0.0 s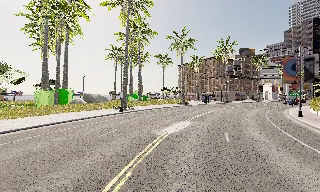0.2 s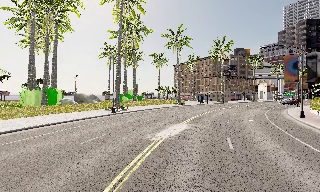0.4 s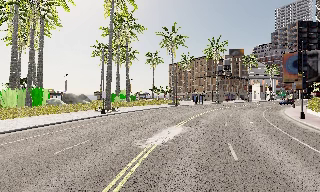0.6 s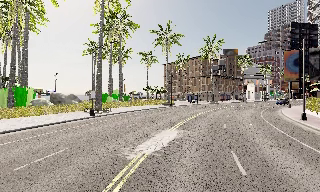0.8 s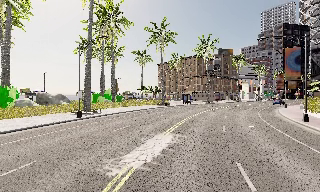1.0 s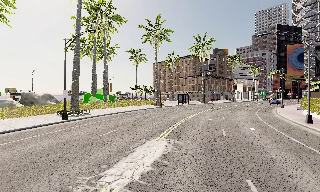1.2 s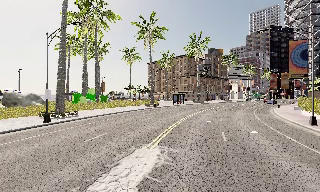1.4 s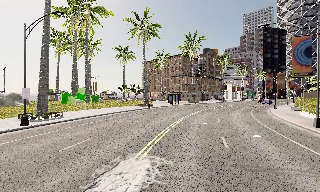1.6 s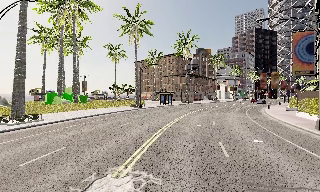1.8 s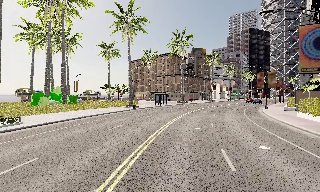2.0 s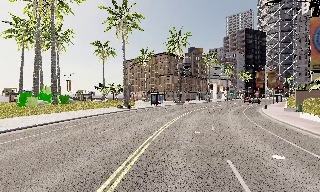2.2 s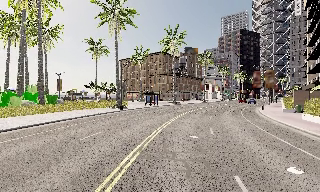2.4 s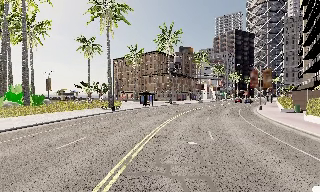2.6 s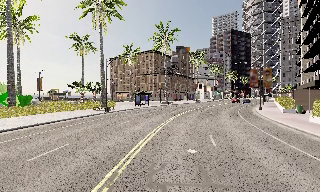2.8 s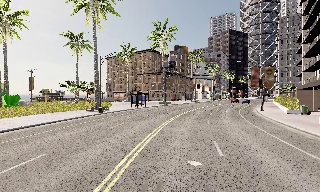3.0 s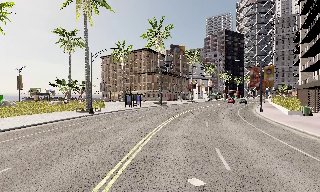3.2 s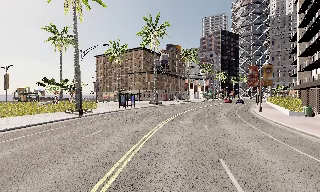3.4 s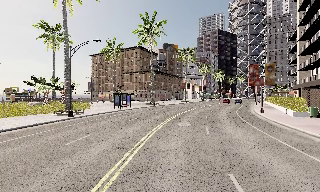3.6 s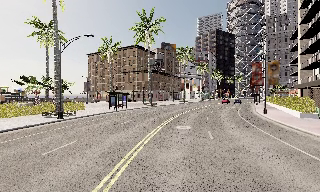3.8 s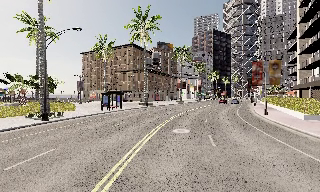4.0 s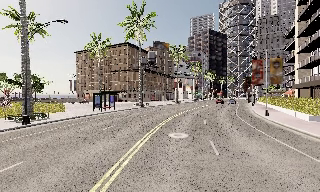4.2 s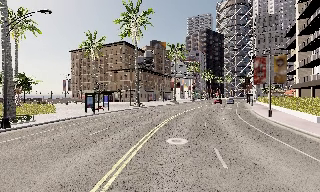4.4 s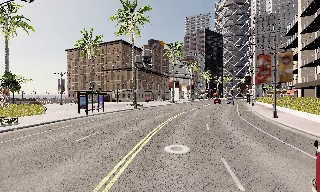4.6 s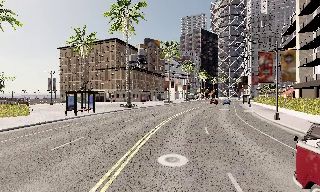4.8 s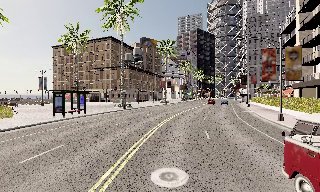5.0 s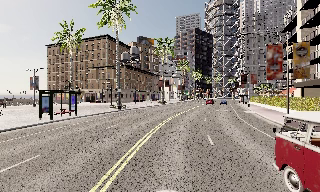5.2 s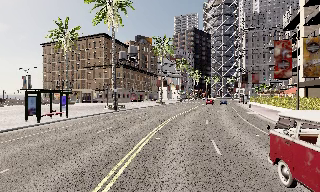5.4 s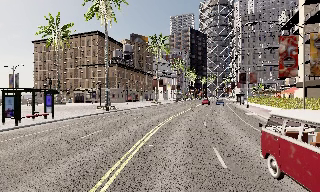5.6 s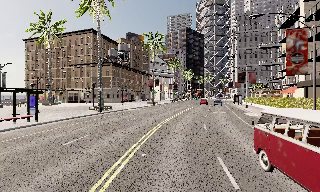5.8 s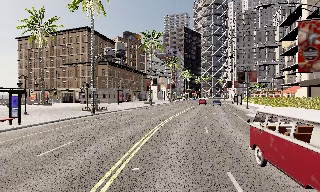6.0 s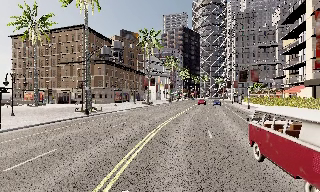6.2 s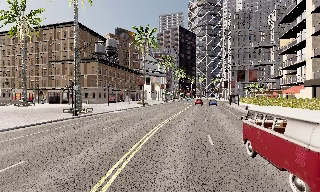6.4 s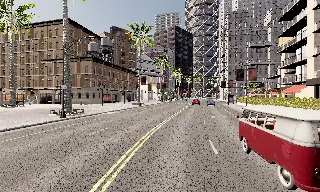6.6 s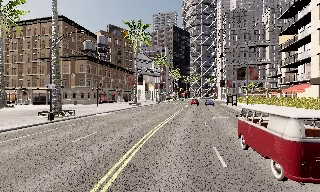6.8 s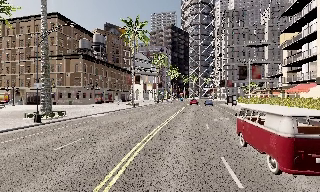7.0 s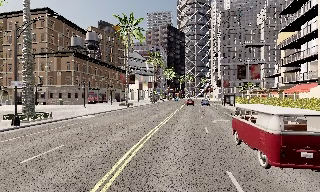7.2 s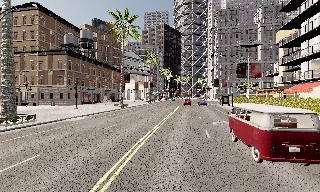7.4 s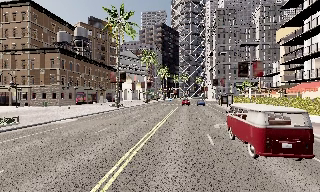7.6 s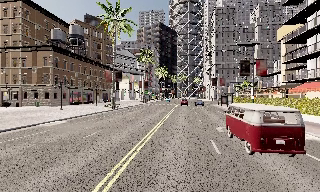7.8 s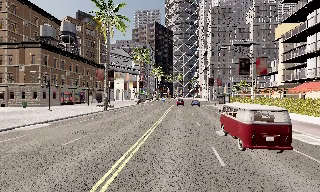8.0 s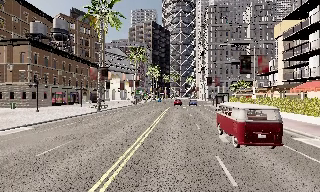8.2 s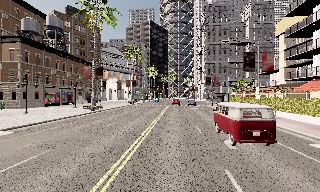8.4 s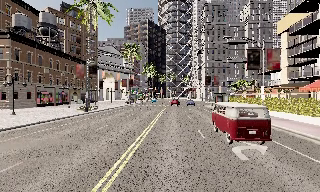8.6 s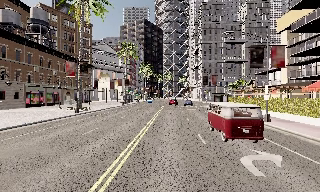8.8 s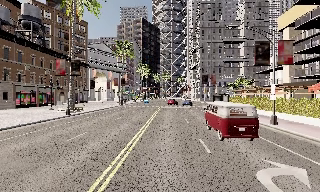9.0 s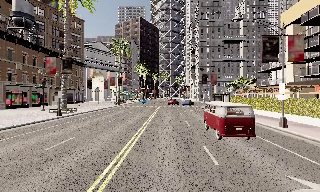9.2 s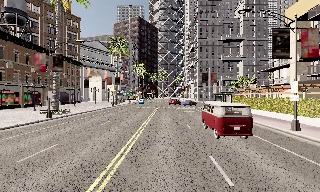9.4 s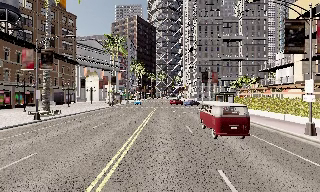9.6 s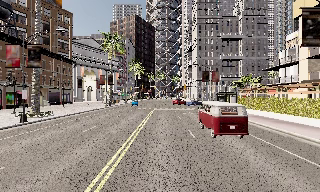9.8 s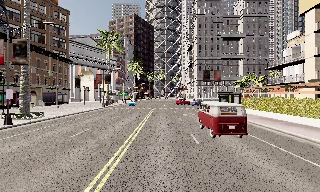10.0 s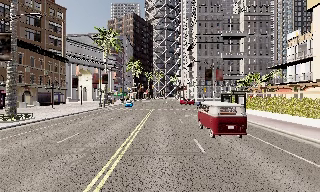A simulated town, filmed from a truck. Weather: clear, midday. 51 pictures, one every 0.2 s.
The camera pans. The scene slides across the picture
to the left.
The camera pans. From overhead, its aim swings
clockwise.
0.0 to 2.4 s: The scene slides to the left, as the camera pans about 20 degrees to its right. It travels forward, about 15 m, so what stands in front looms larger.
2.4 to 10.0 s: The scene slides to the left, as the camera pans about 35 degrees to its right. It travels forward, about 45 m.
The film runs forward here.
